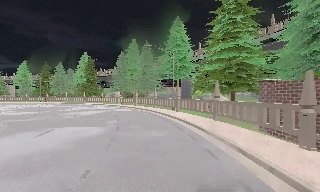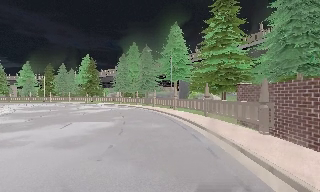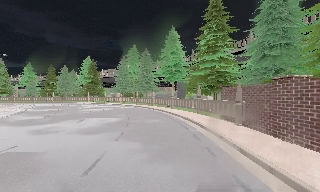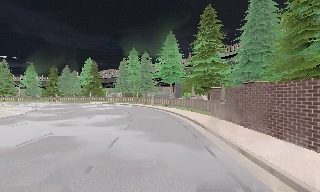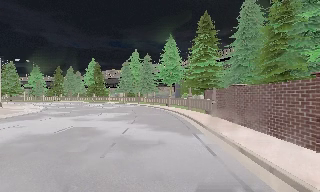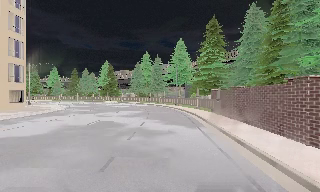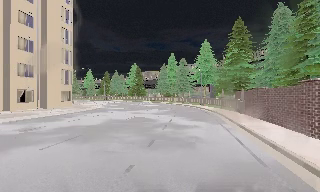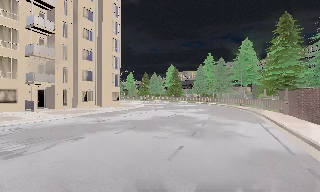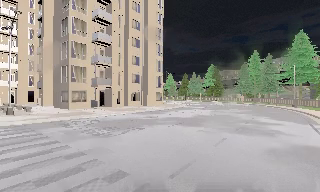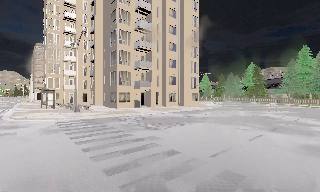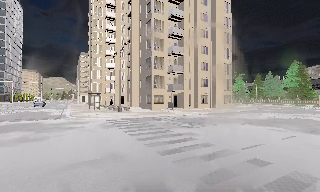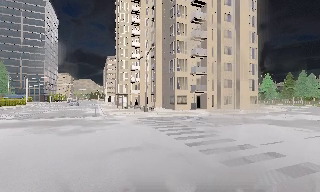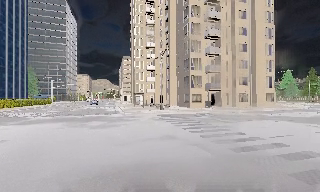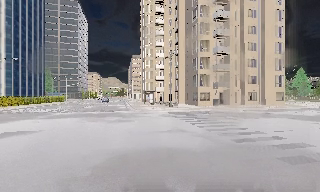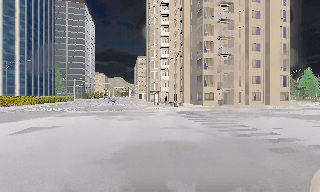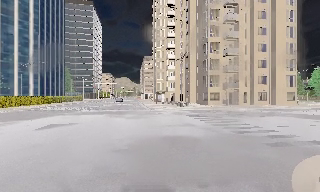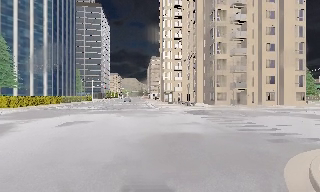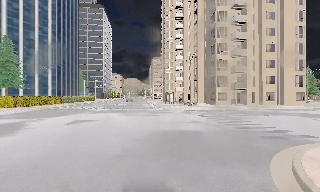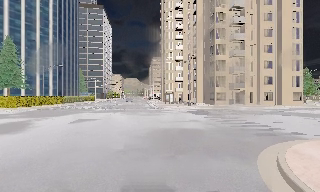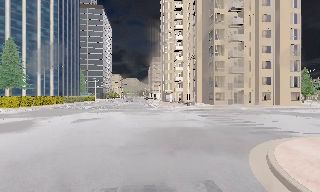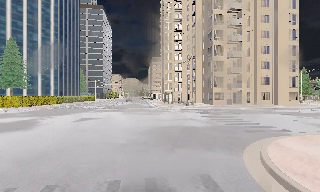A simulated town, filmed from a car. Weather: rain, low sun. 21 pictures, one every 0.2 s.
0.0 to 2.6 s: The camera pans to its left, which is counterclockwise from overhead, by about 75 degrees. It travels backward, about 20 m. It loses speed.
2.6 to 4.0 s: The camera travels backward, about 4 m, so what stands in front gets smaller. It loses speed.
The film runs backward here.
